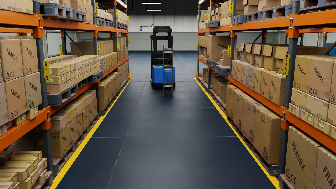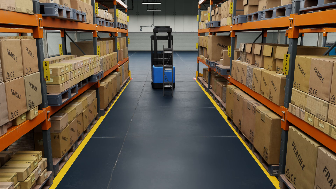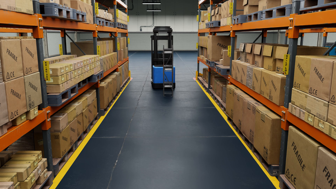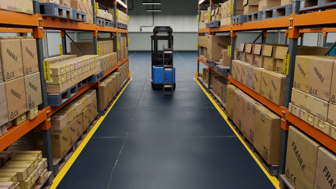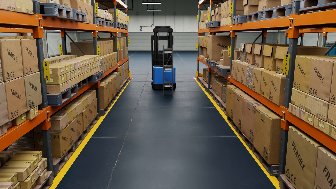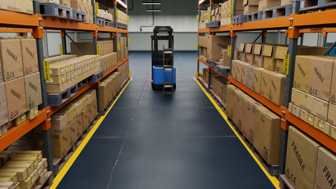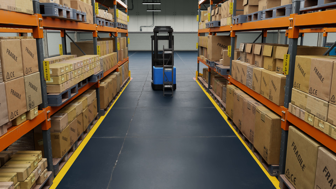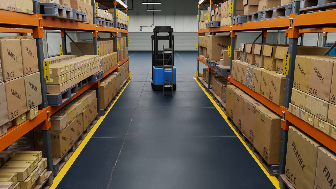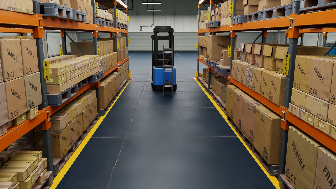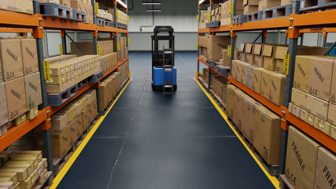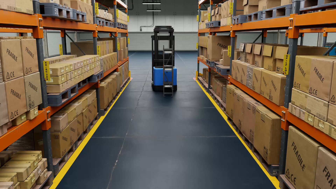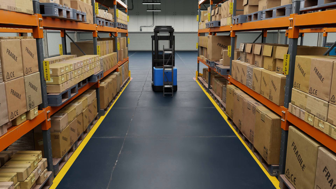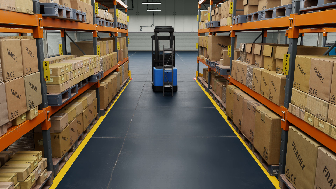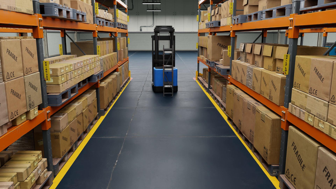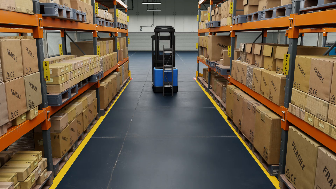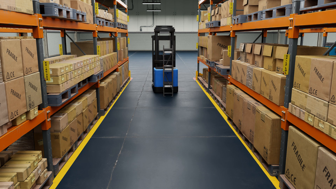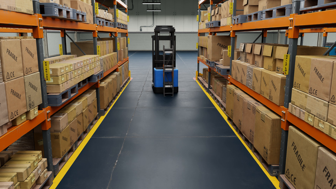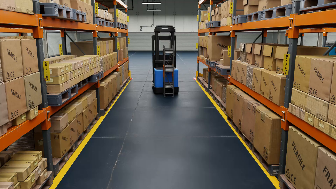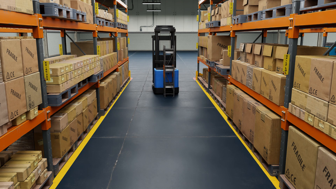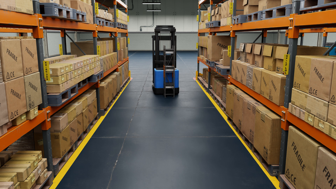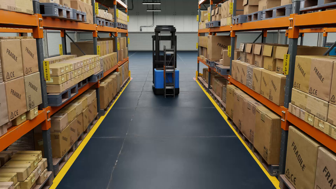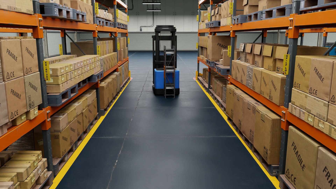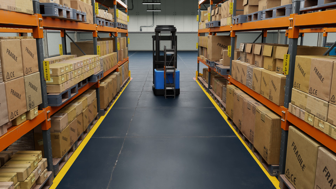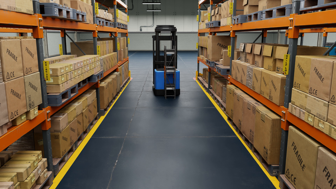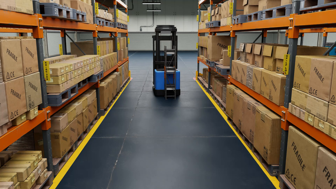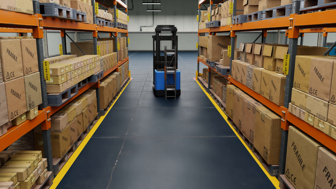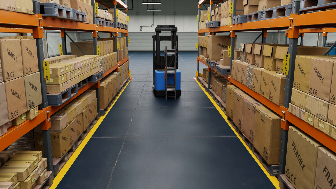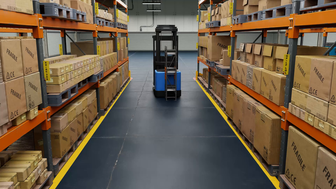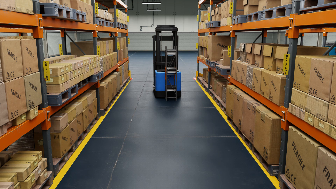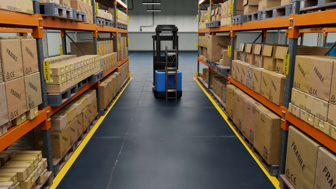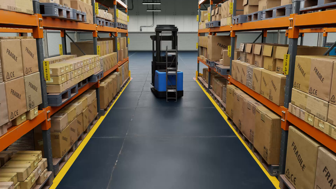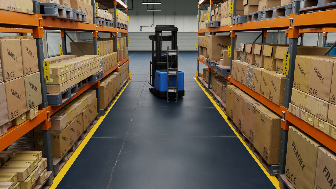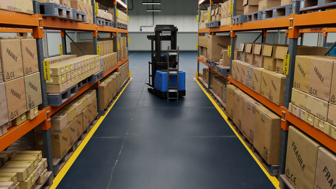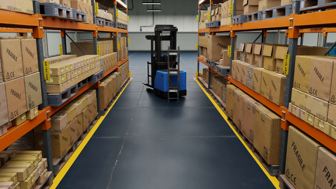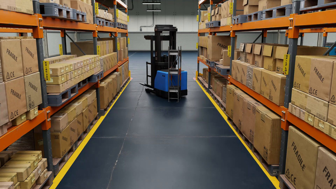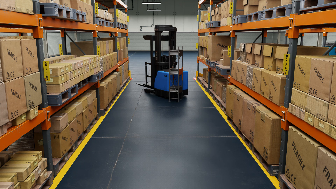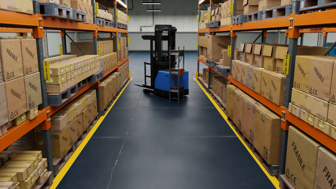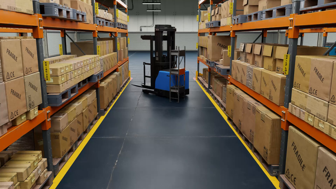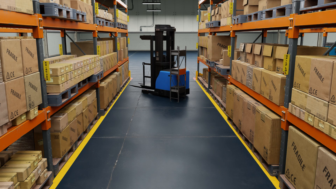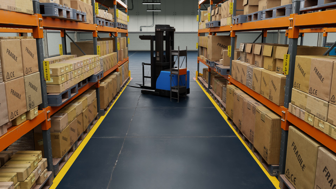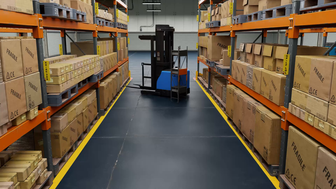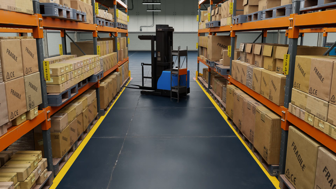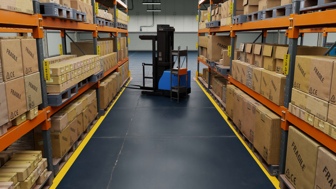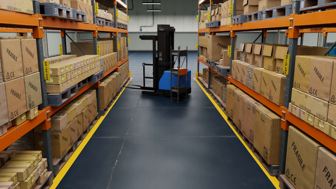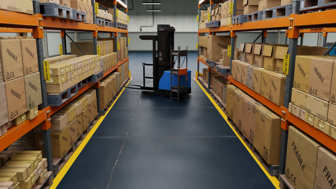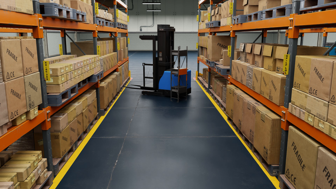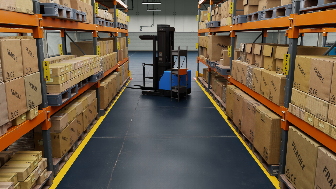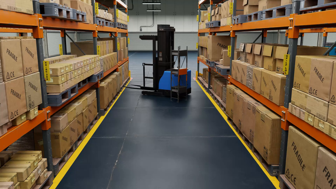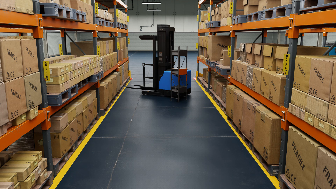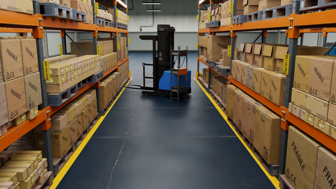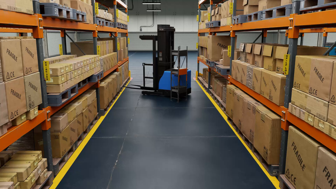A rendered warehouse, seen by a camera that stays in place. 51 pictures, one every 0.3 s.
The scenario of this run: A forklift runs into an object in its way.
